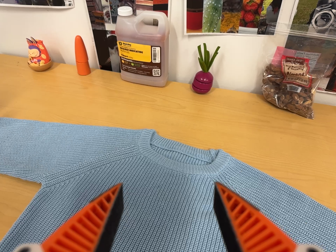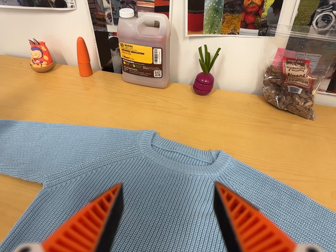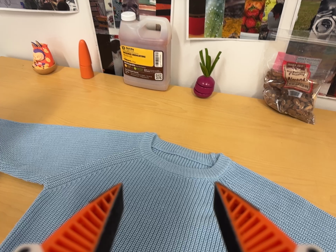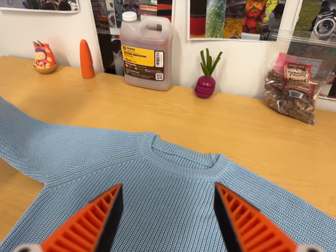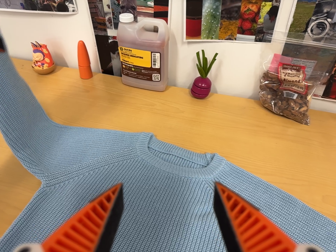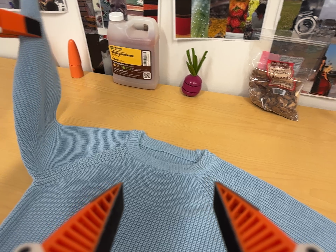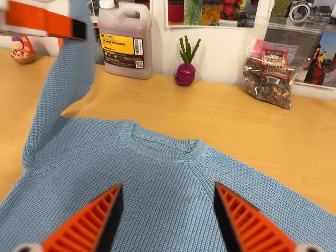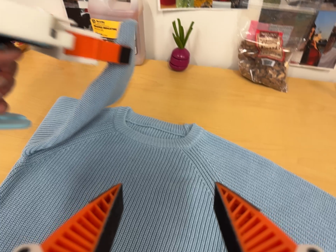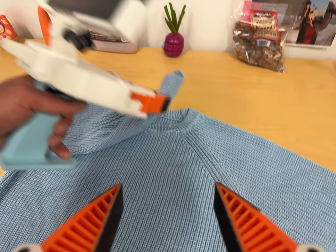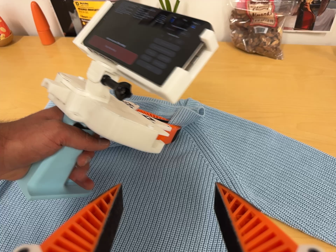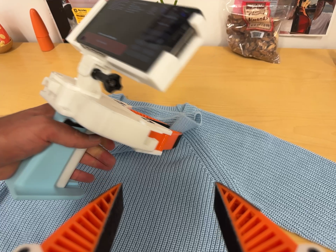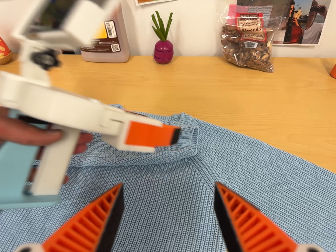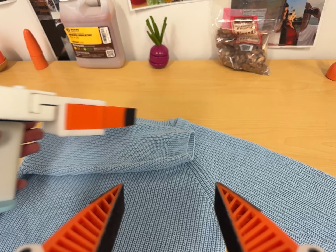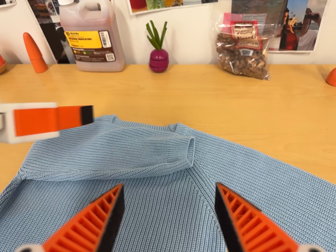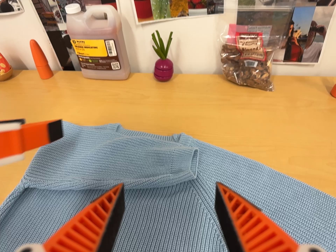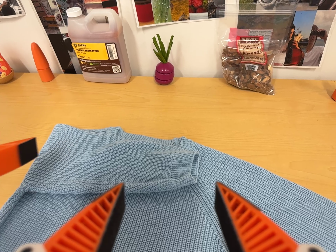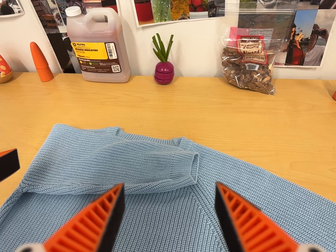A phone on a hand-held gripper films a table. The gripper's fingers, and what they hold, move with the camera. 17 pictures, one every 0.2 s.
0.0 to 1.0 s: The camera shifts only a little, or ends up much as it began.
1.0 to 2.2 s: The camera travels to its right, about 6 cm, so close, fixed things drift to the left. It rolls about its line of sight by about 10 degrees, and the scene rotates counterclockwise.
2.2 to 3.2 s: The camera shifts only a little, or ends up much as it began.
The film runs forward here.
